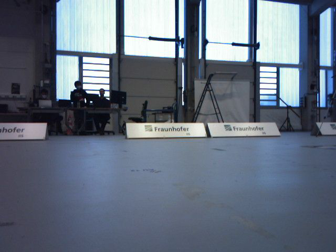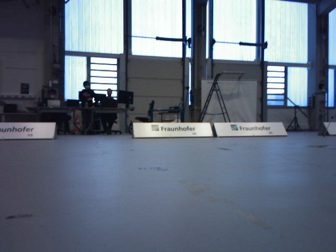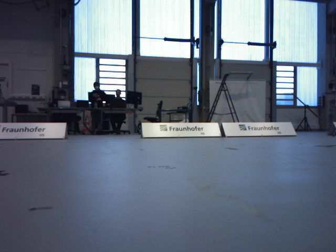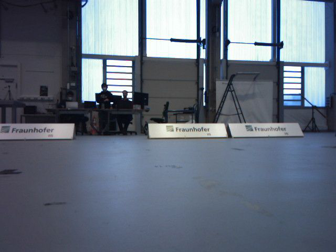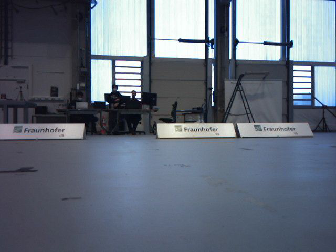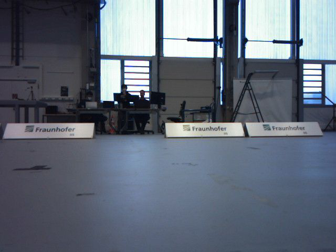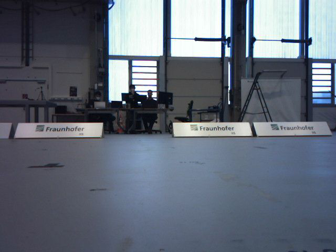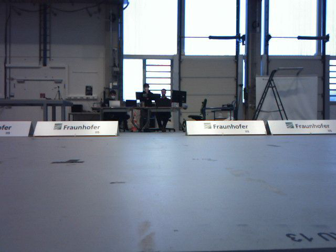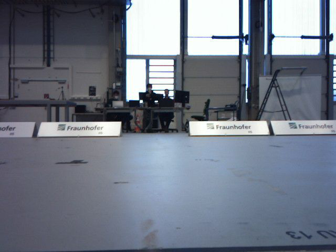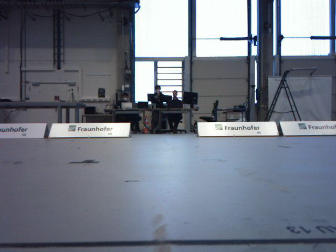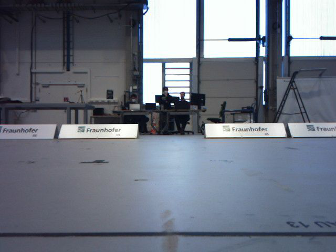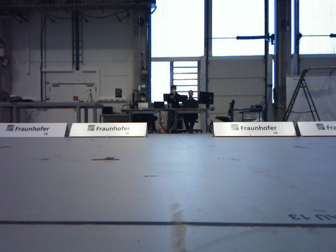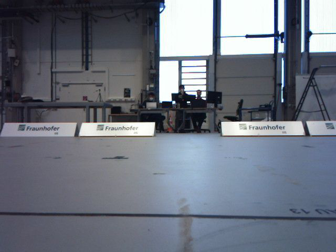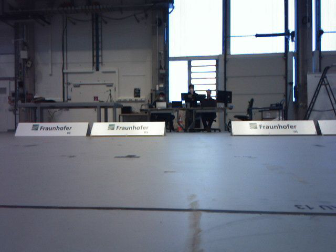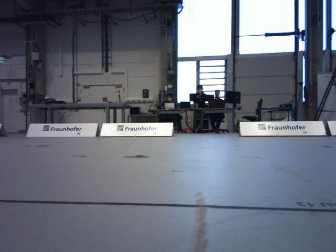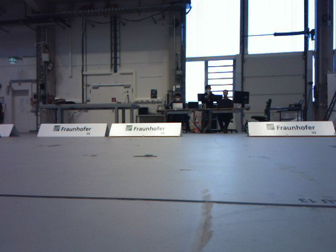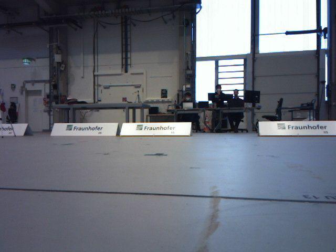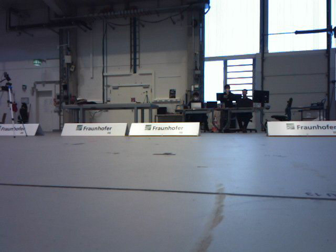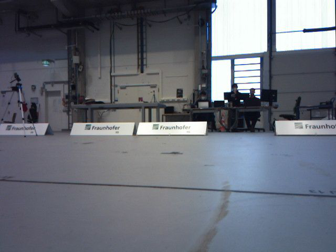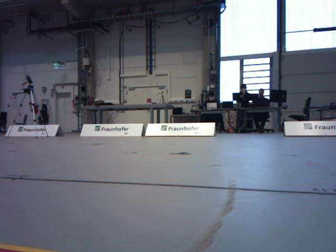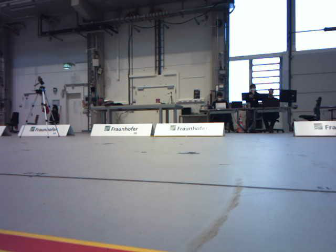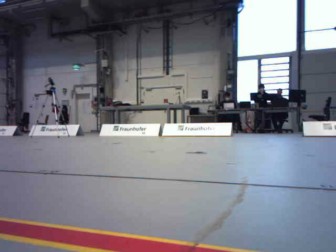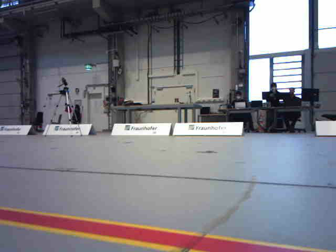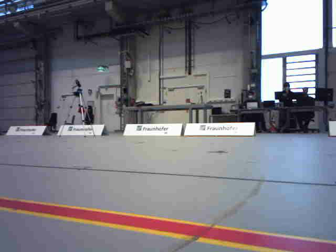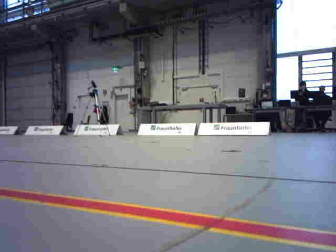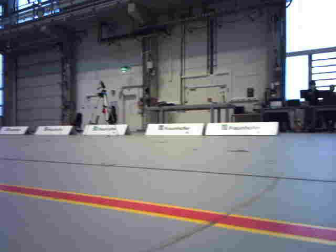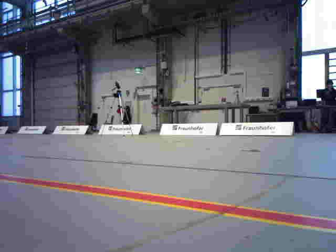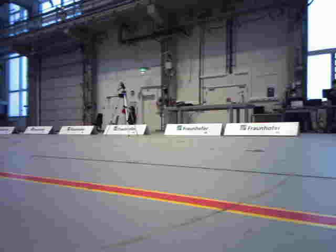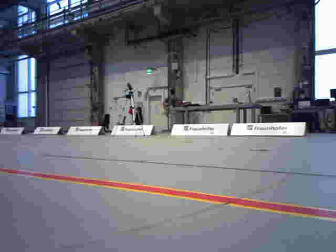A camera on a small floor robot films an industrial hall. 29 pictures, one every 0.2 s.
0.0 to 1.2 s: The camera pans to its left, which is counterclockwise from overhead, by about 10 degrees. It travels backward, about 0.2 m, so what stands in front gets smaller.
1.2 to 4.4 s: The scene slides to the right, as the camera pans about 25 degrees to its left. It travels backward, about 0.6 m, so what stands in front gets smaller.
4.4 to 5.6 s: The camera pans to its left, which is counterclockwise from overhead, by about 10 degrees. It travels backward, about 0.3 m, so what stands in front gets smaller.
The film runs backward here.
